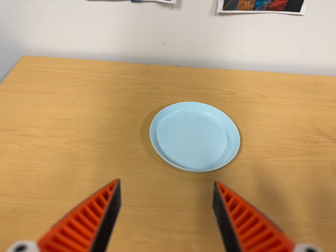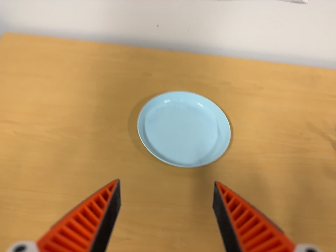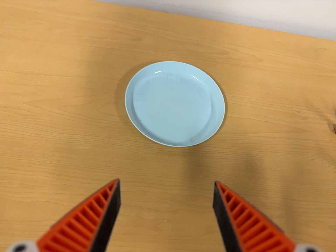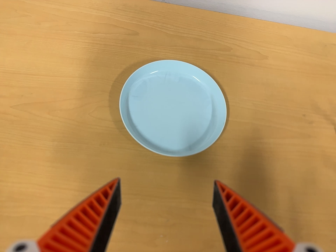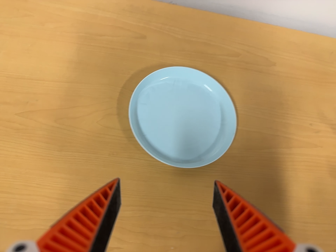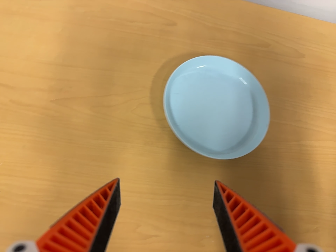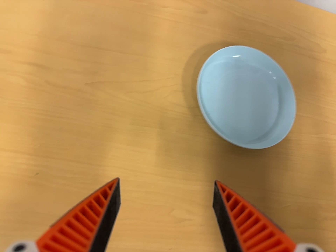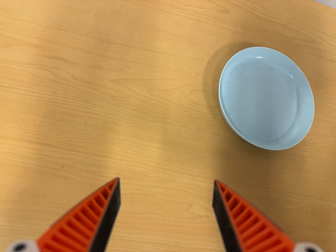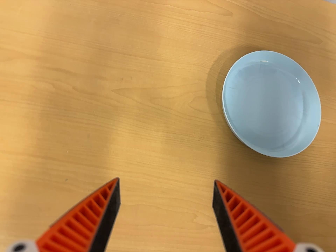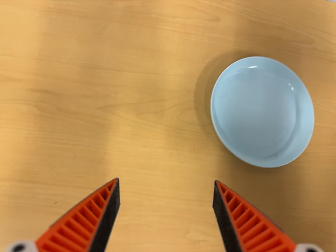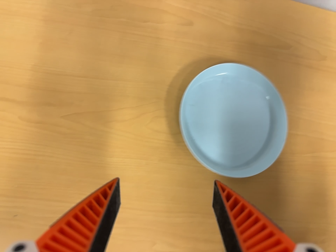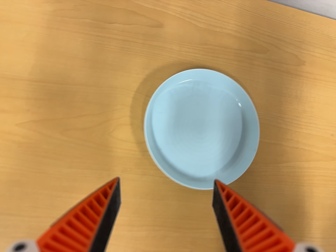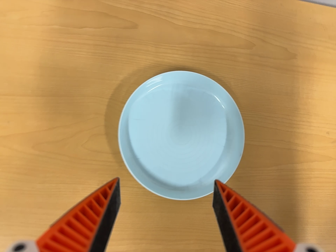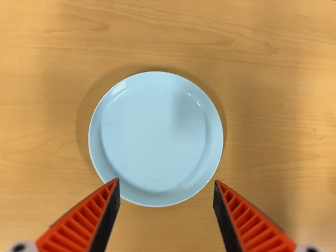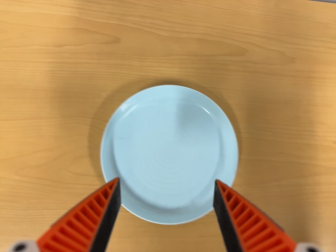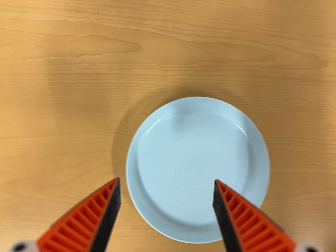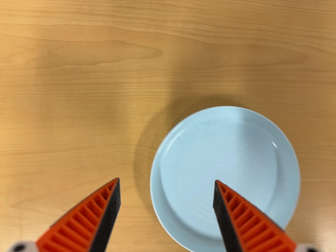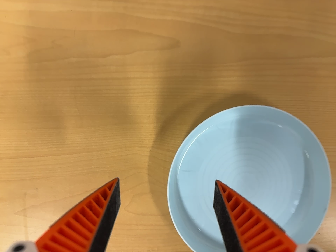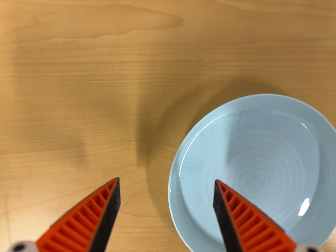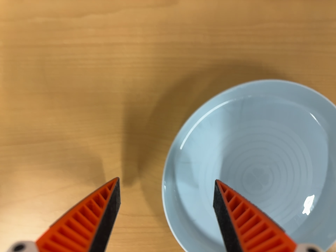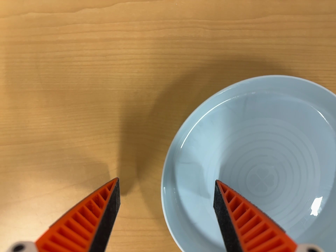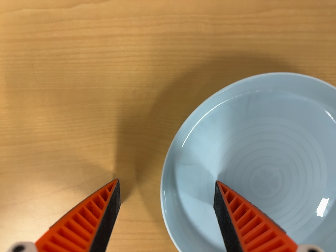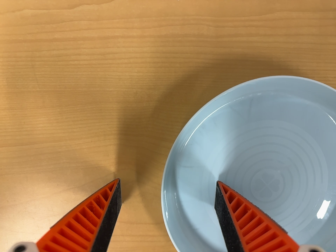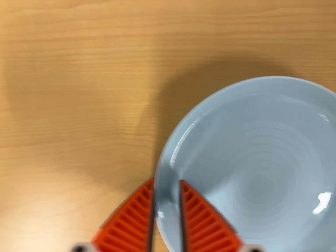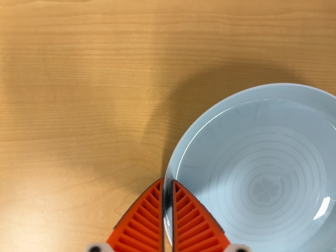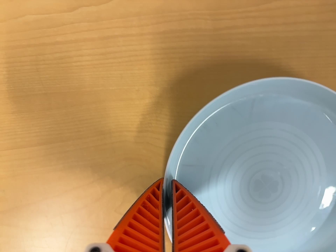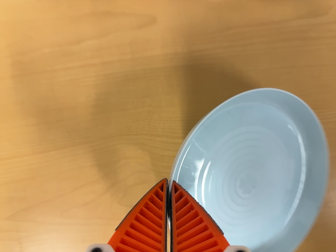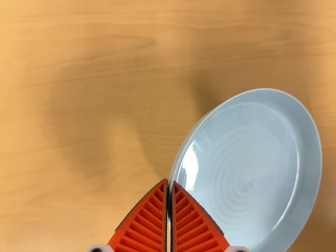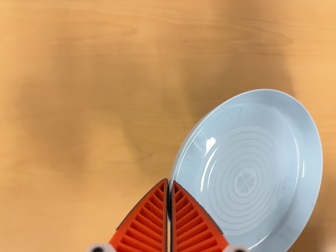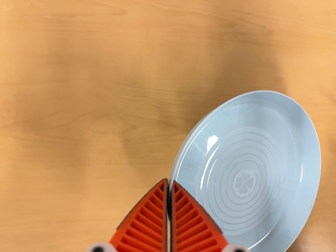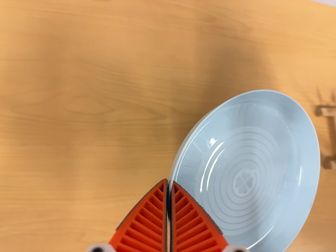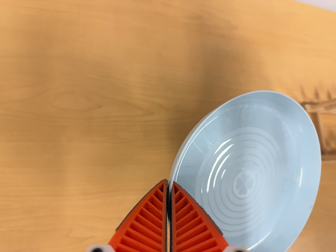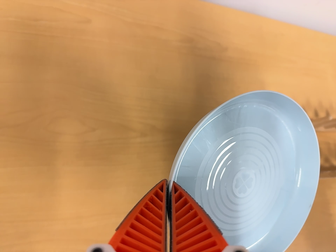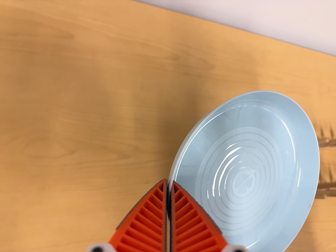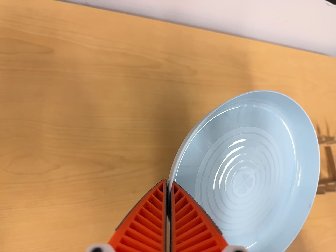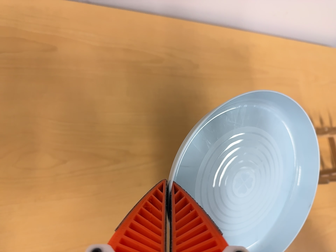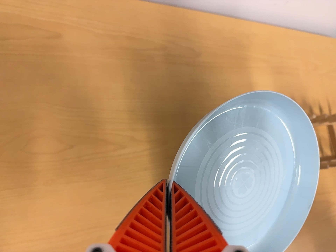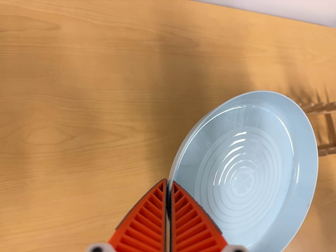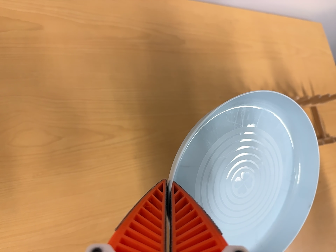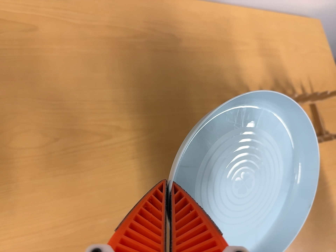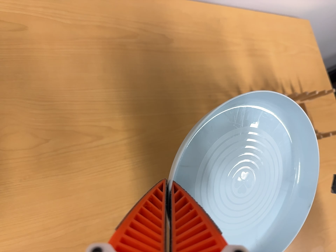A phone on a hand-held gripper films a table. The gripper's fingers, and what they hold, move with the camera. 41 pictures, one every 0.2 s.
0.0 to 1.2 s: The camera travels to its left, toward the top of its view and forward, about 20 cm. Its aim tips toward the bottom of its view by about 25 degrees. It rolls about its line of sight by about 10 degrees, and the scene rotates clockwise.
1.2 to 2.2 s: The camera travels toward the top of its view and to its right, about 14 cm.
2.2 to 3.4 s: The camera travels toward the top of its view and forward, about 18 cm. Its aim tips toward the bottom of its view by about 10 degrees.
3.4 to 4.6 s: The camera travels forward, about 9 cm, so what stands in front looms larger.
4.6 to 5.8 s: The camera pans to its right by about 10 degrees. It travels toward the bottom of its view and backward, about 26 cm. Its aim tips toward the top of its view by about 20 degrees.
5.8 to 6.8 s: The scene slides to the left, as the camera pans about 10 degrees to its right. It travels to its right, about 6 cm, so close, fixed things drift to the left.
6.8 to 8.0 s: The camera shifts only a little, or ends up much as it began.
The film runs forward here.
